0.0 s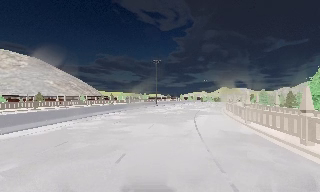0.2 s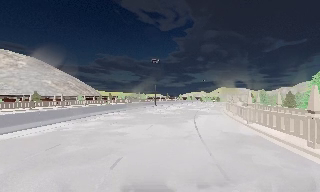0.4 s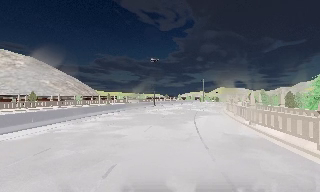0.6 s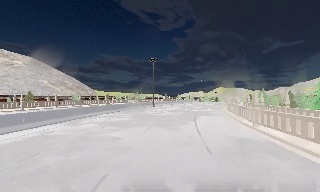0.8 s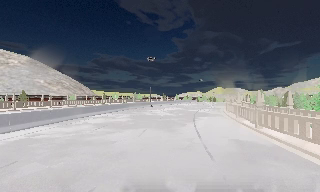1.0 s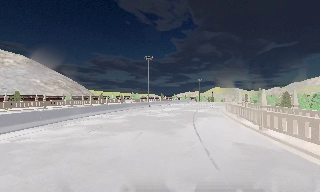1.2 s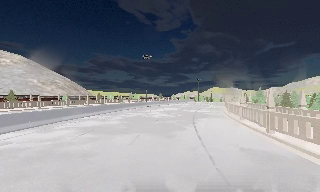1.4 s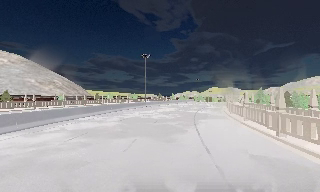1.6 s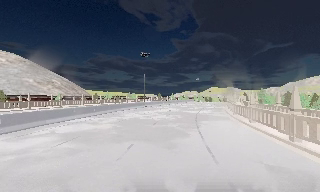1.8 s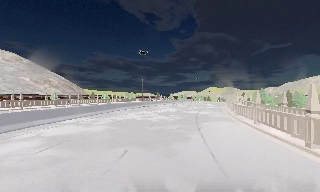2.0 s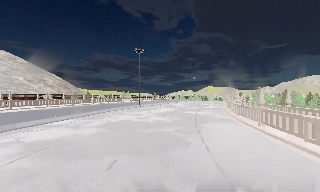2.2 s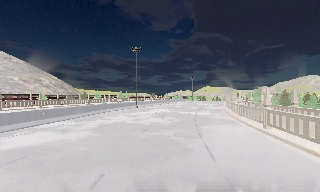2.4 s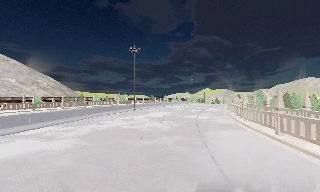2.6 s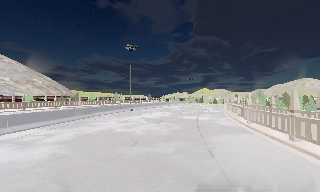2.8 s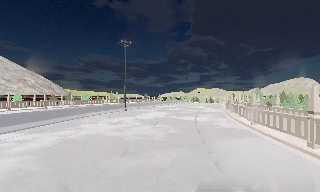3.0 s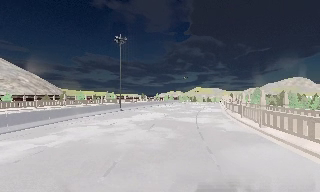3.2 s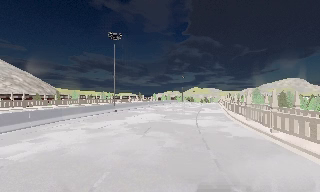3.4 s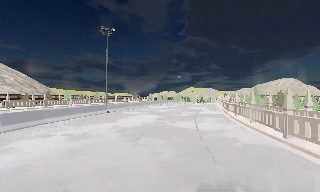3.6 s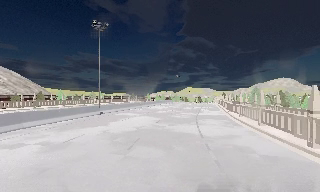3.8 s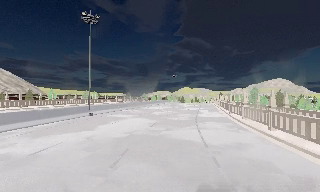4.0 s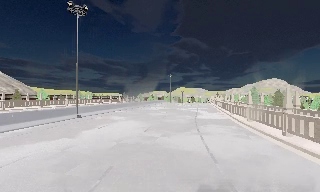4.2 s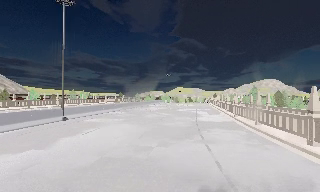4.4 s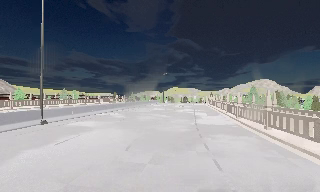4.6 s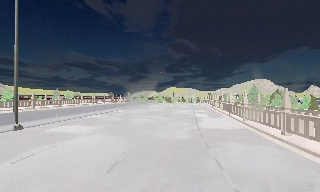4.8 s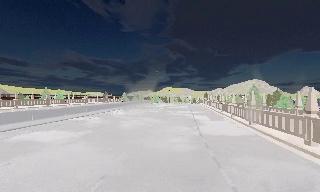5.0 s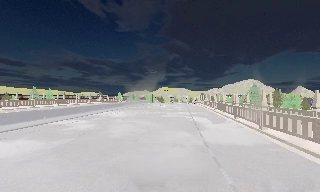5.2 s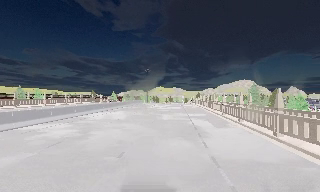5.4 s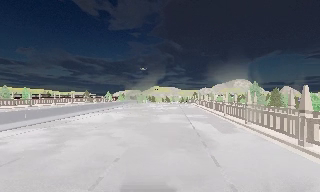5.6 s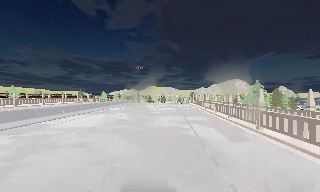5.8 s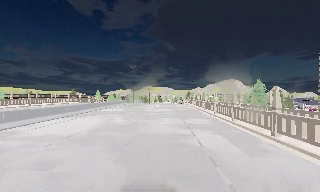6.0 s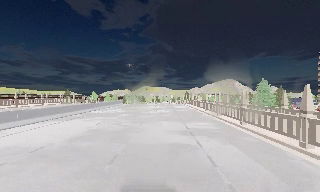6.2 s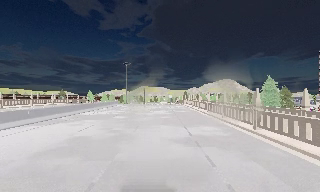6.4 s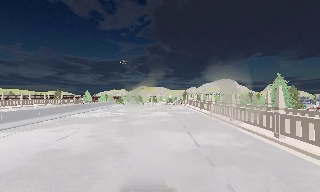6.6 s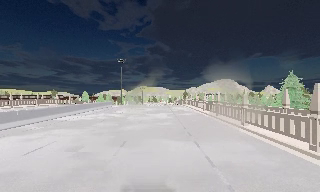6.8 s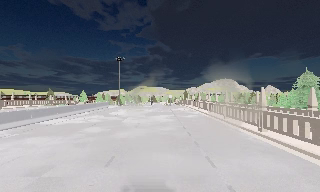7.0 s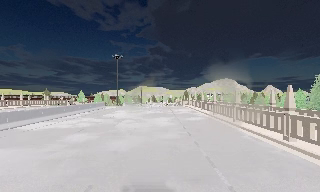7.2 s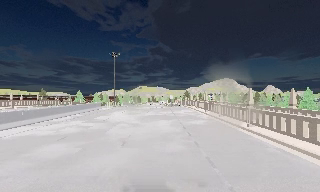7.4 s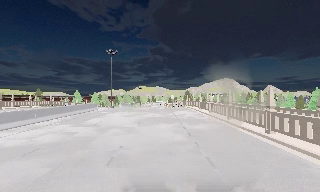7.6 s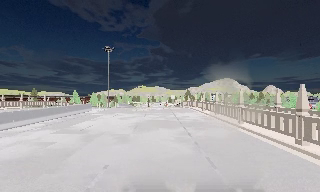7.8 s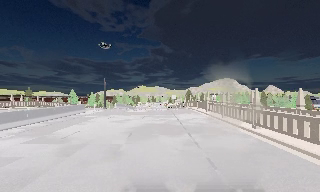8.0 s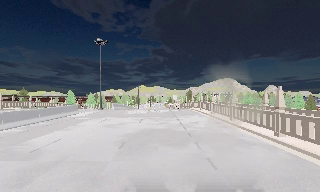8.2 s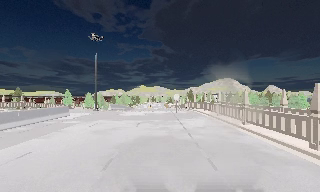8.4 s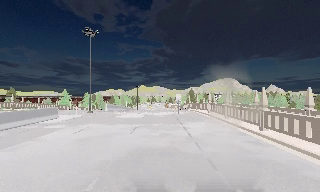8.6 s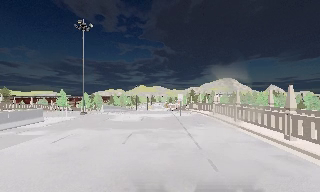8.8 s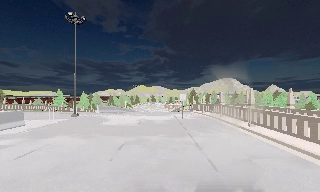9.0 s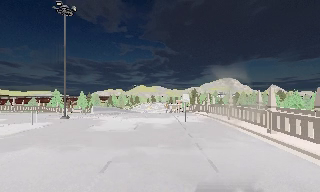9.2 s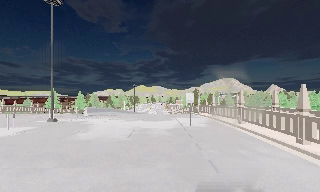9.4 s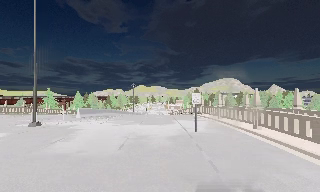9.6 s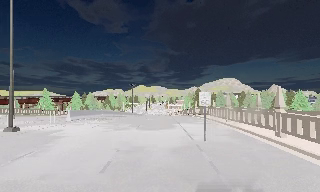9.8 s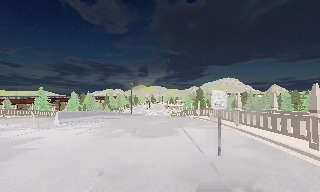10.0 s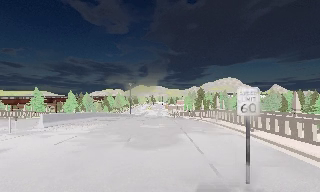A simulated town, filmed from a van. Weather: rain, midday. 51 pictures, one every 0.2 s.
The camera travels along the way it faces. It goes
forward.
0.0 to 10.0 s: The scene slides to the left, as the camera pans about 30 degrees to its right. It travels forward, about 85 m, so what stands in front looms larger. It gains speed.
The film runs forward here.
